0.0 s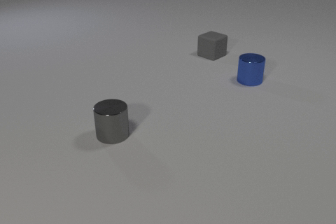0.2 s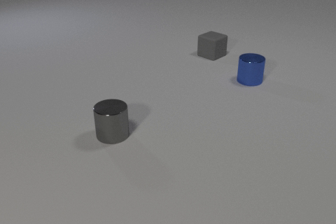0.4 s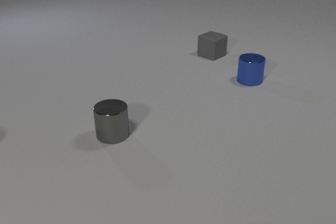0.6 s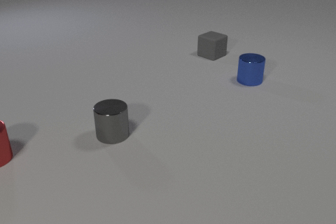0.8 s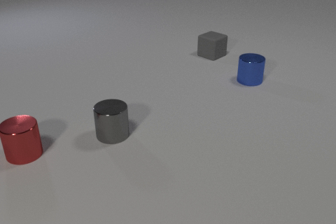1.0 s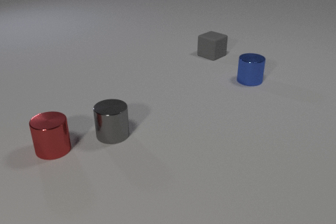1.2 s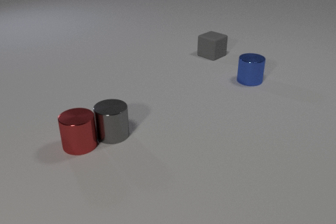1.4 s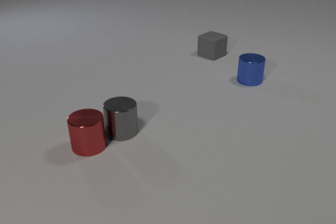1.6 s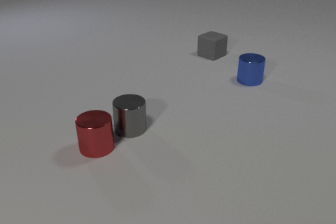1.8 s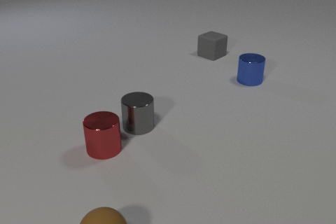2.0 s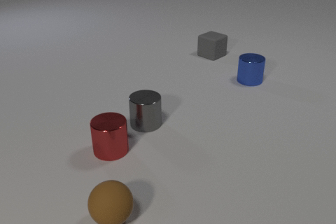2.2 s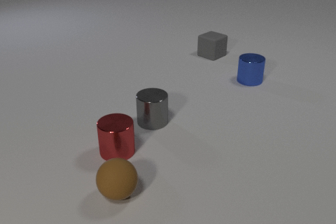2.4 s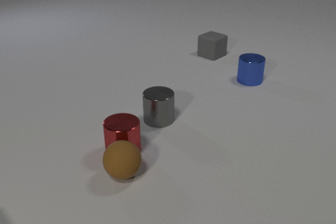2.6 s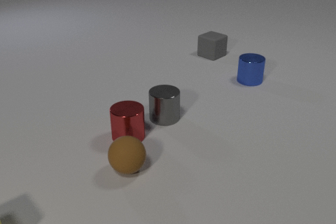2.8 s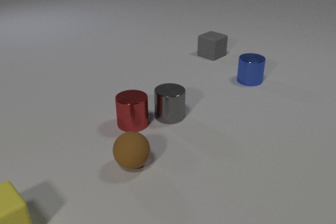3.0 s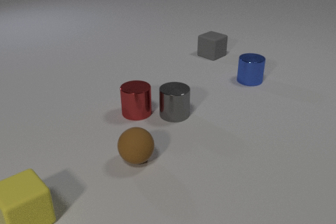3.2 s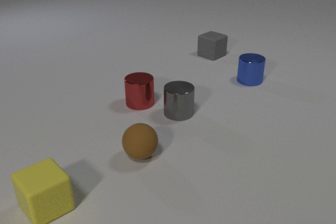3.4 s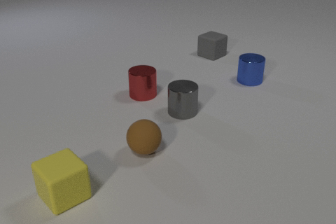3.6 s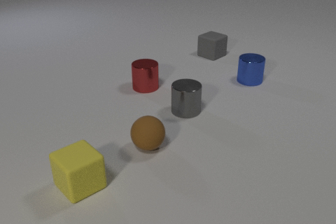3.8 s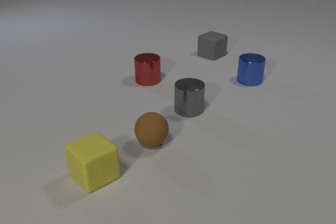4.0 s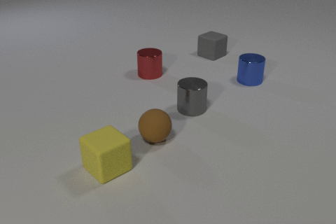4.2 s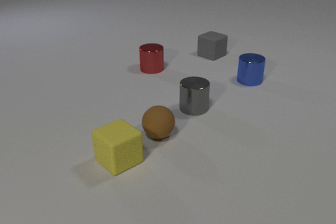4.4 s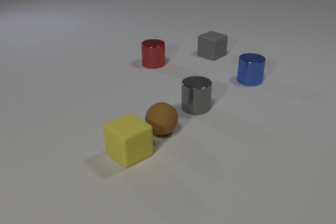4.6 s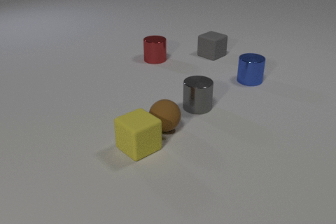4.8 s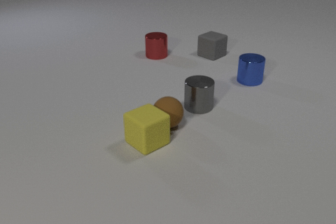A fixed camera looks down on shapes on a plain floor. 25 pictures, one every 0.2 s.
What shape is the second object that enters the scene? sphere.
Are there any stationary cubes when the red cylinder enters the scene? yes.
How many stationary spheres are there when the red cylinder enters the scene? 0.
0.0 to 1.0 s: The red metal cylinder comes in at the left edge, slides to the right.
1.0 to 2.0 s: The red metal cylinder slides to the right. The gray metal cylinder slides to the right and away from the camera. The brown rubber sphere comes in at the bottom edge, rolls away from the camera. The red metal cylinder and the gray metal cylinder collide.
2.0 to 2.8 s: The red metal cylinder slides away from the camera and to the right. The gray metal cylinder slides to the right and away from the camera. The brown rubber sphere rolls away from the camera. The yellow rubber cube comes in at the left edge, slides to the right and away from the camera. The red metal cylinder and the brown rubber sphere collide.
2.8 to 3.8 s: The red metal cylinder slides away from the camera. The gray metal cylinder slides to the right and away from the camera. The brown rubber sphere rolls away from the camera and to the right. The yellow rubber cube slides to the right and away from the camera.
3.8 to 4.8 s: The red metal cylinder slides away from the camera. The gray metal cylinder slides to the right and away from the camera. The brown rubber sphere rolls away from the camera and to the right. The yellow rubber cube slides to the right and away from the camera.
